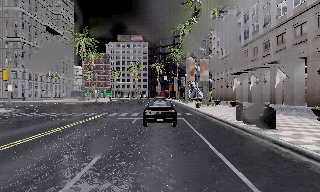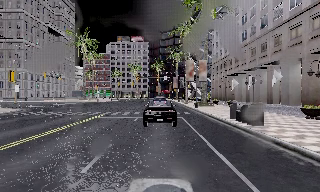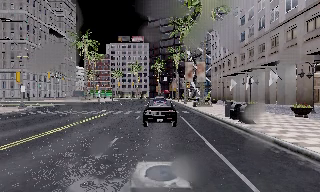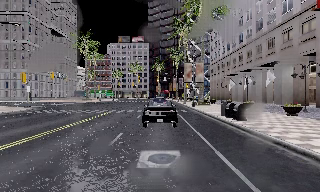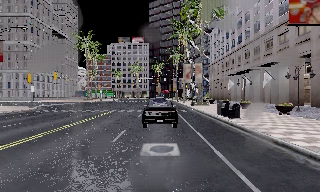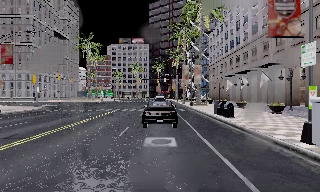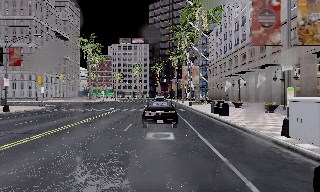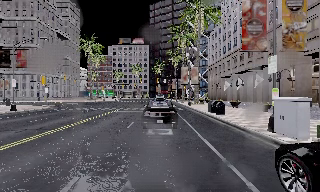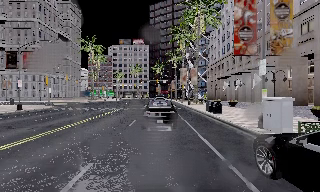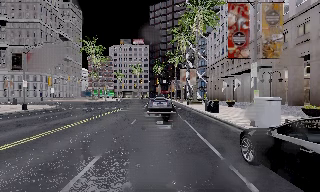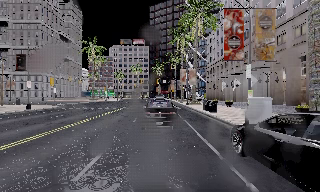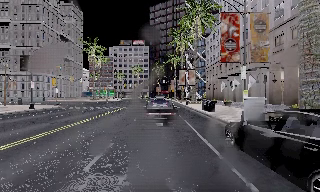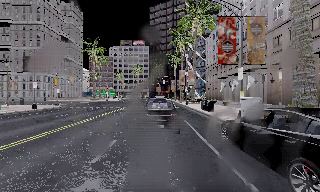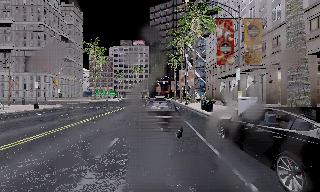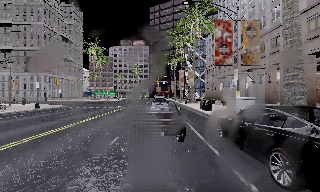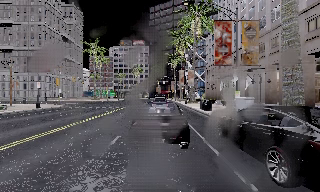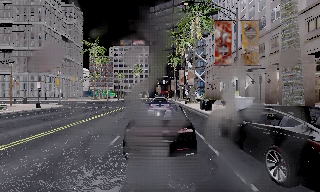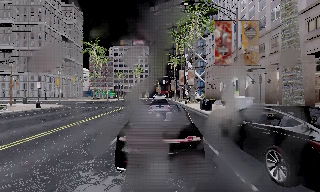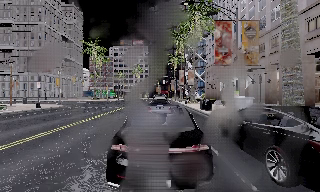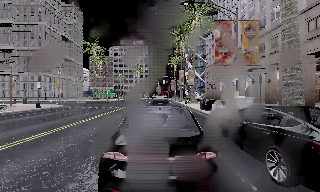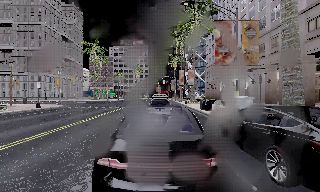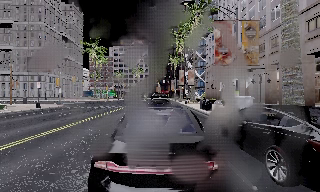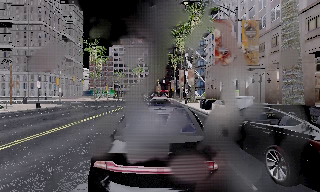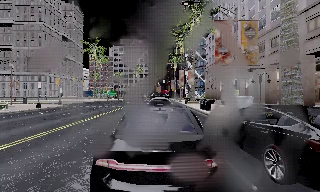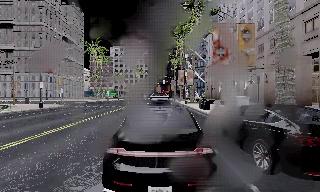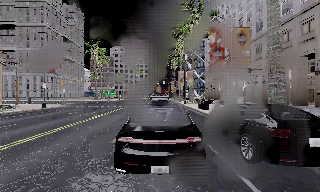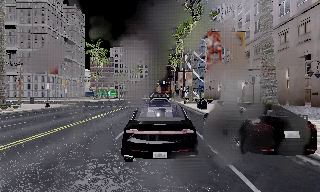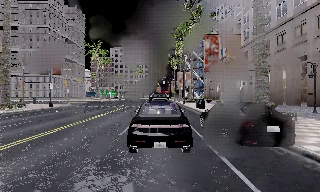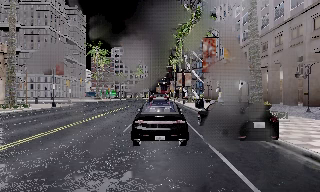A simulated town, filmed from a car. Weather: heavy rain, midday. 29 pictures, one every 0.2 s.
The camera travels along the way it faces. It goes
backward.
0.0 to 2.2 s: The camera travels backward, about 8 m, so what stands in front gets smaller.
2.2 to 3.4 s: The camera travels backward, about 1 m, so what stands in front gets smaller. It loses speed.
3.4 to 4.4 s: The camera keeps its place and its aim.
4.4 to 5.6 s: The camera travels backward, about 3 m, so what stands in front gets smaller. It gains speed.
The film runs backward here.
